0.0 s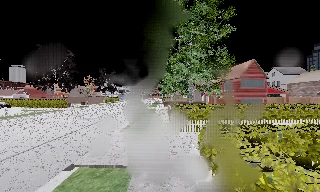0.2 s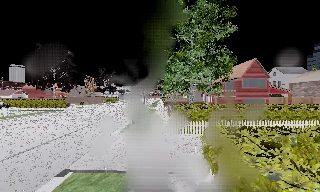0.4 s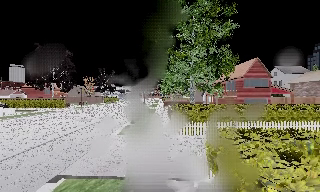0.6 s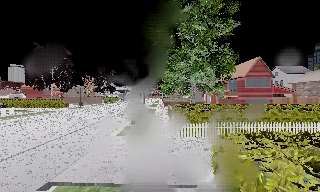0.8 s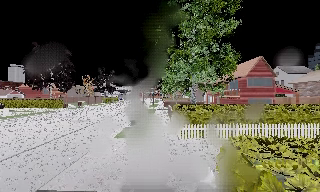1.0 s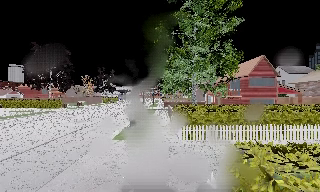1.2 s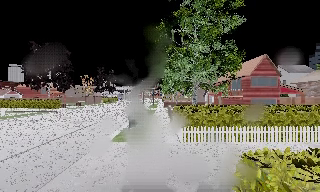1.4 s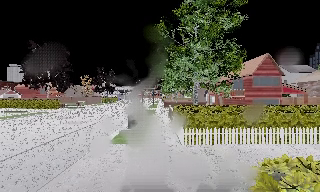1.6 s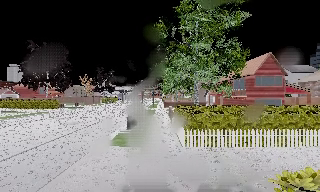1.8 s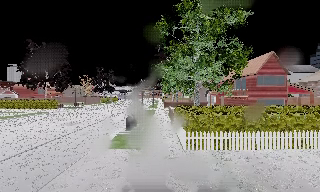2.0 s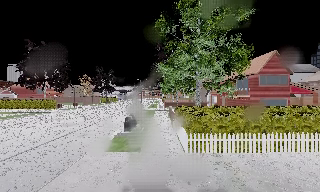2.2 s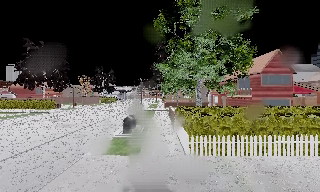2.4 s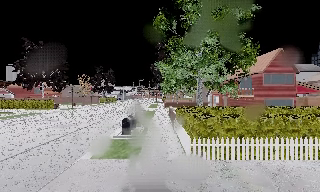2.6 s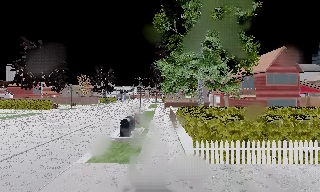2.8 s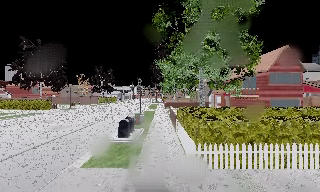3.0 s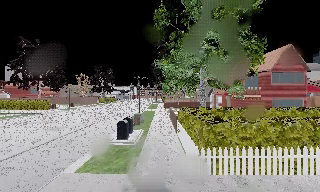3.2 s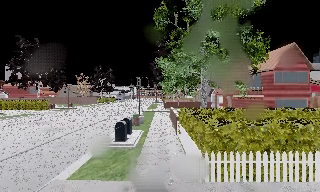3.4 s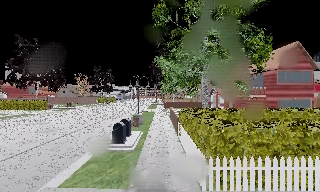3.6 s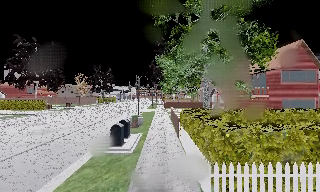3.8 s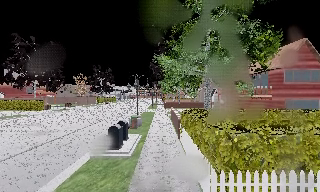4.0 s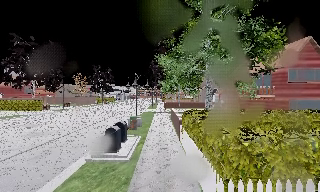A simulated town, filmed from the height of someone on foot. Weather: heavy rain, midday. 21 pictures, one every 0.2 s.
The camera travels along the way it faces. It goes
forward.
0.0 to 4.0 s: The camera travels forward, about 8 m, so what stands in front looms larger.
The film runs forward here.
